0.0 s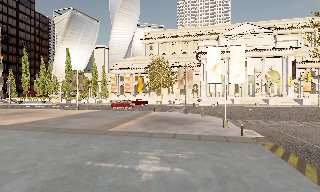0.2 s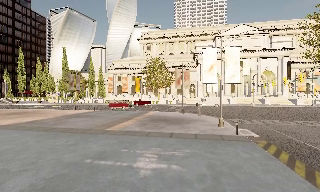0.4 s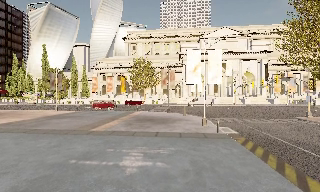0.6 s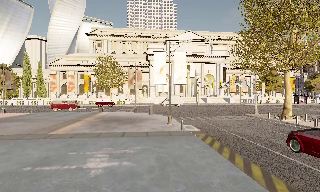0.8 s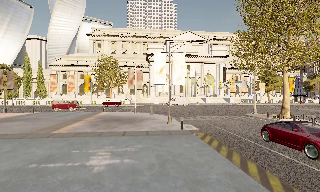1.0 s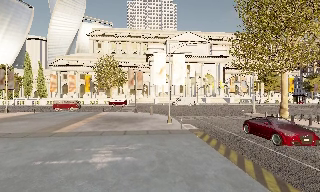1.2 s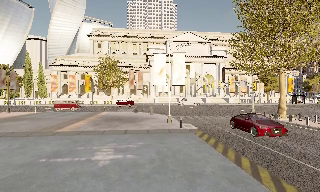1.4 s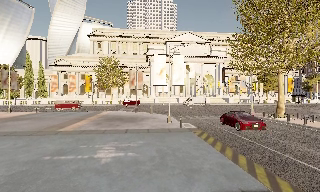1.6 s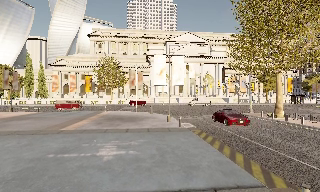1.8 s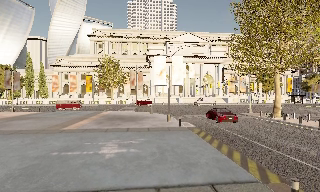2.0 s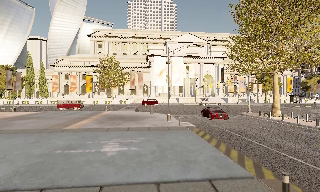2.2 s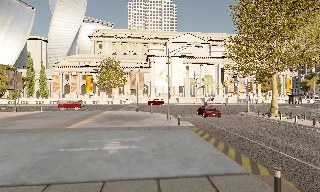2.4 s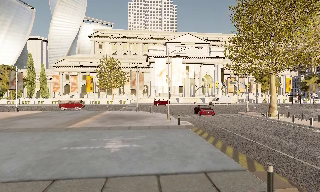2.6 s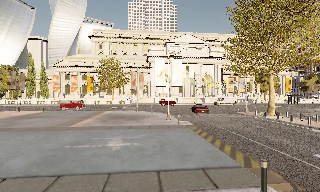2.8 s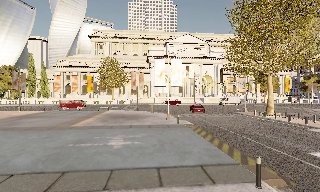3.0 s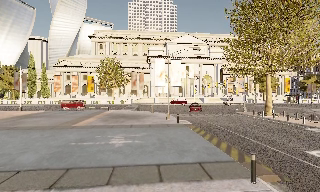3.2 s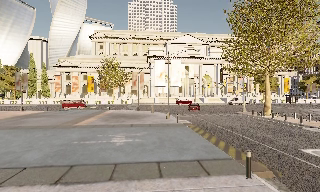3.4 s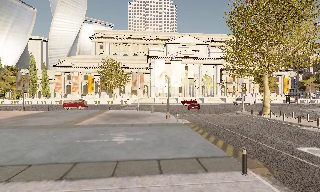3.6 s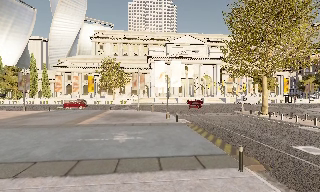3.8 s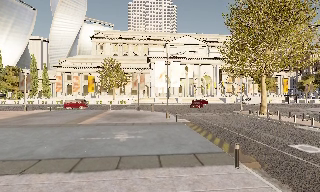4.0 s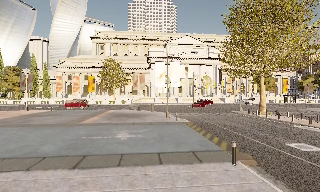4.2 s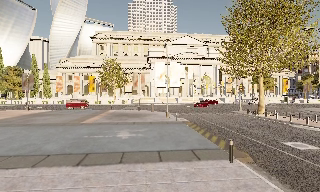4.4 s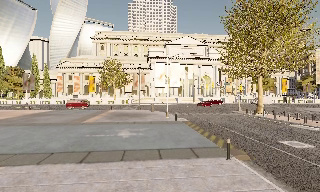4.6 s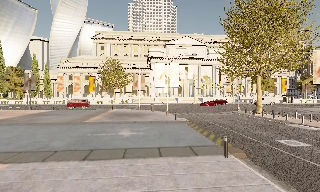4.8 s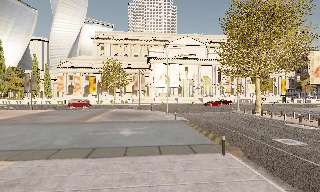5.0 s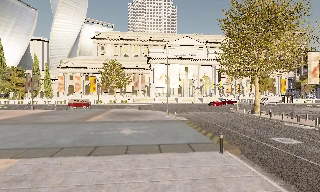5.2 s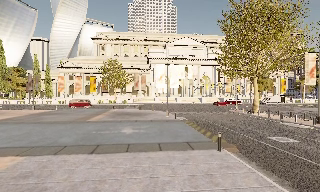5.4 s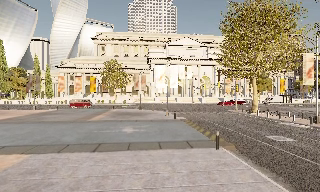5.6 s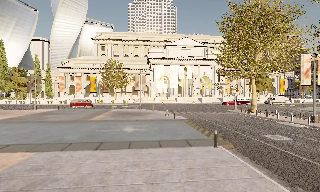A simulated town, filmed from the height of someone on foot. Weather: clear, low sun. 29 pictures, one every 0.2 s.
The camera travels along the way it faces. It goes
backward.
0.0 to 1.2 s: The camera pans to its right, which is clockwise from overhead, by about 20 degrees. It travels backward, about 1.5 m, so what stands in front gets smaller.
1.2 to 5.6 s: The camera travels backward, about 5 m, so what stands in front gets smaller.
The film runs backward here.
